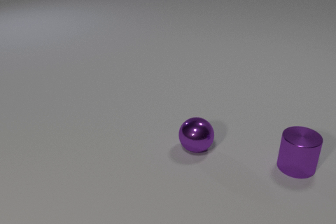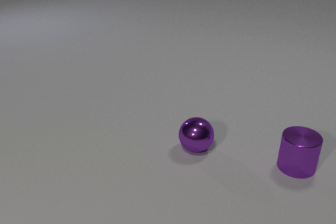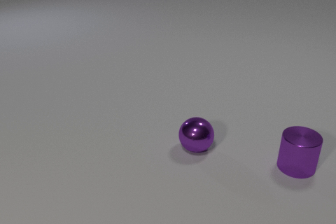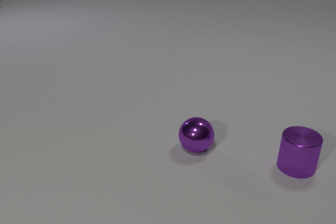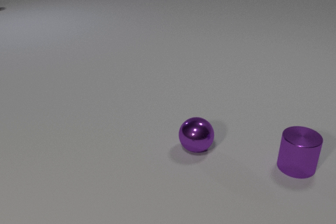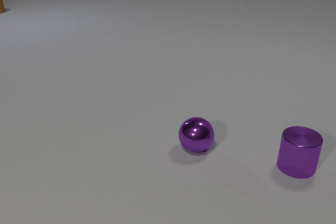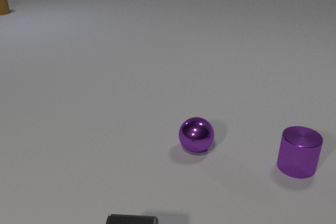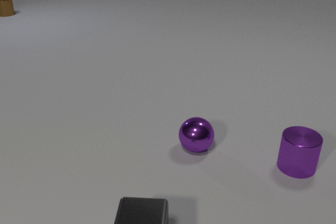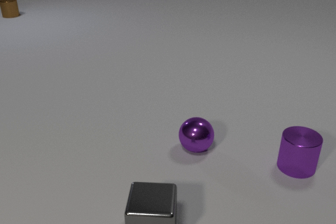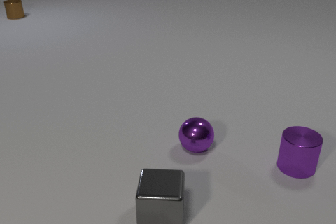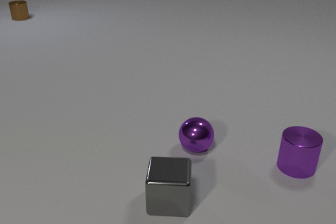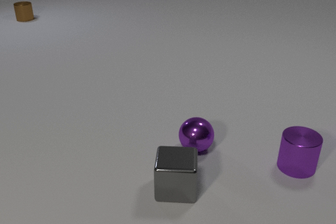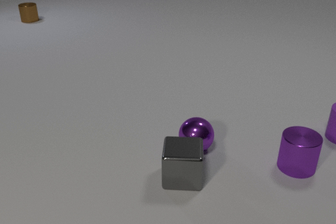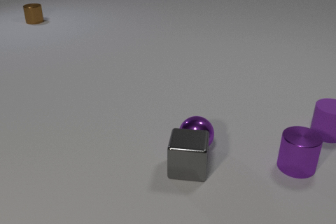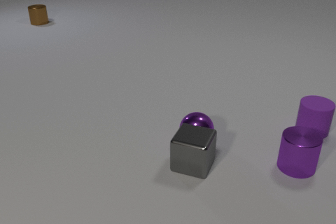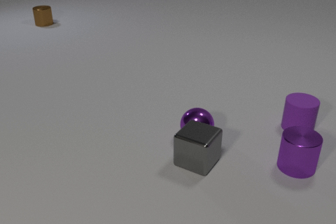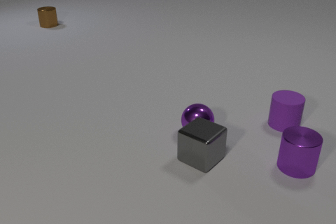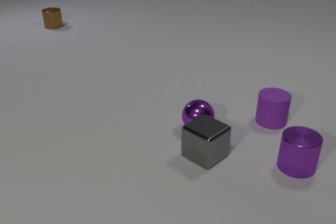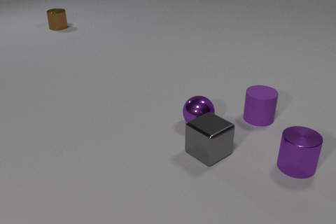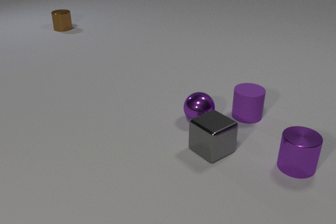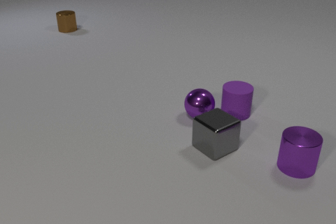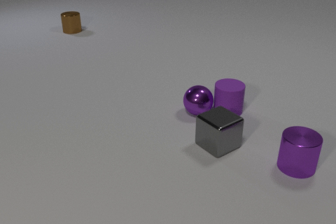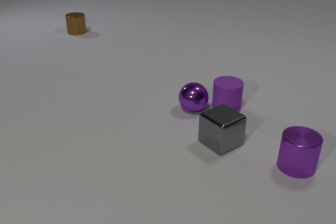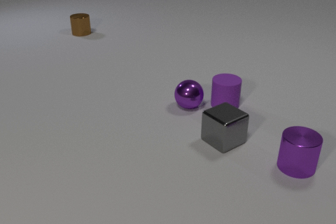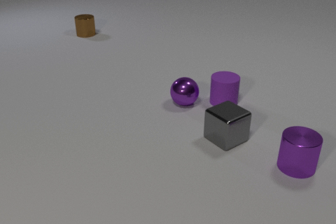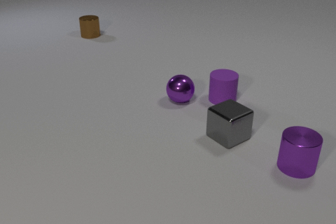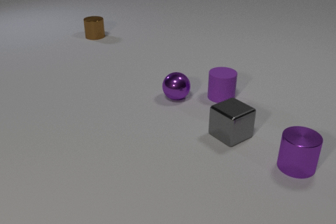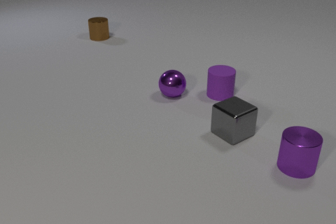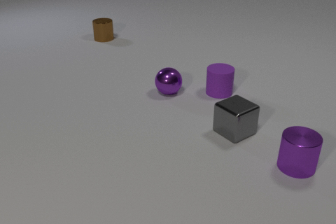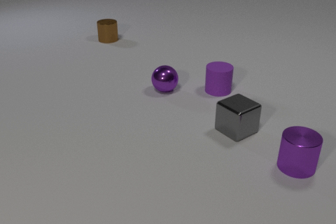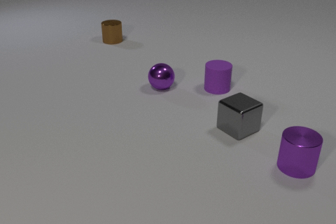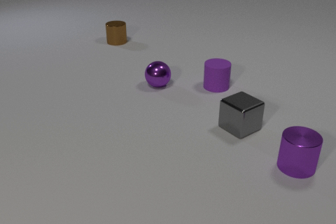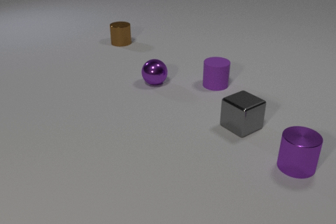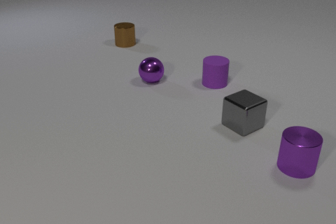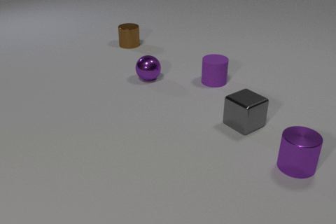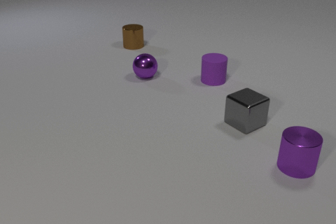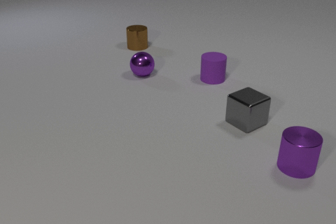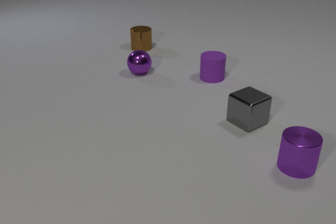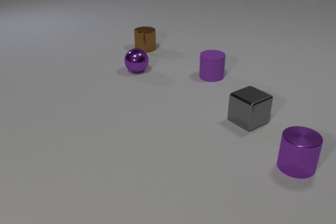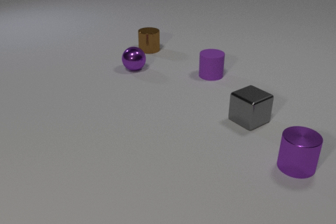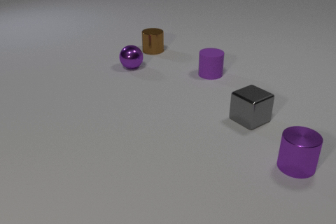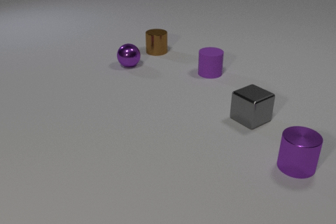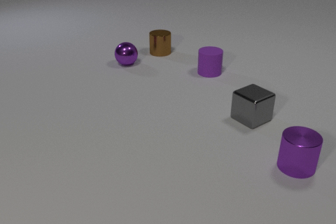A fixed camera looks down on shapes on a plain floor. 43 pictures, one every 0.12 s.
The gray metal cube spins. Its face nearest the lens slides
to the left.
The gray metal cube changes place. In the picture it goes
away from the camera.
0.00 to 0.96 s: The gray metal cube comes in at the bottom edge, slides away from the camera and to the right. The brown metal cylinder comes in at the left edge, slides toward the camera and to the right.
0.96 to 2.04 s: The gray metal cube slides away from the camera and to the right, spins so that its near face slides to the left, clockwise seen from above. The purple metal sphere rolls away from the camera. The purple rubber cylinder comes in at the right edge, slides to the left. The brown metal cylinder slides toward the camera and to the right. The gray metal cube and the purple metal sphere collide.
2.04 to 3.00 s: The gray metal cube slides away from the camera and to the right. The purple metal sphere rolls away from the camera. The purple rubber cylinder slides to the left and away from the camera. The brown metal cylinder slides toward the camera and to the right. The purple metal sphere and the purple rubber cylinder collide.
3.00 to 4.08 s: The gray metal cube slides away from the camera and to the right. The purple metal sphere rolls away from the camera and to the left. The purple rubber cylinder slides away from the camera. The brown metal cylinder slides to the right and toward the camera.
4.08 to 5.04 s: The gray metal cube slides away from the camera and to the right. The purple metal sphere rolls away from the camera and to the left. The purple rubber cylinder slides away from the camera. The brown metal cylinder slides to the right and toward the camera.
What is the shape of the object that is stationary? cylinder.
How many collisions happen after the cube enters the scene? 2.
Are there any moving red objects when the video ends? no.
